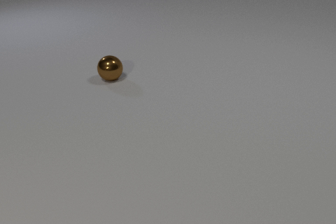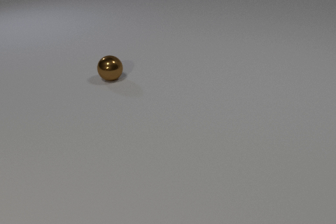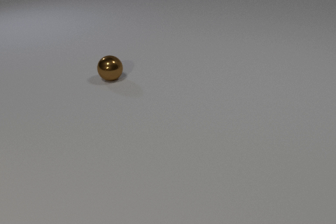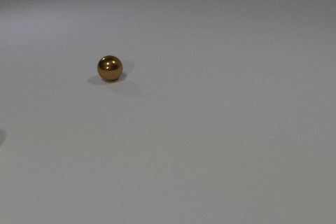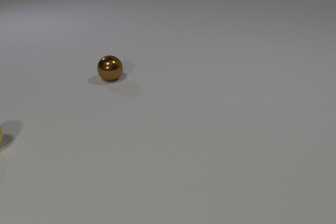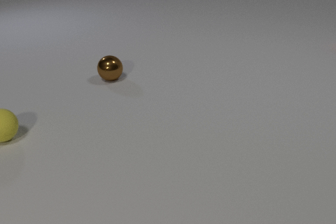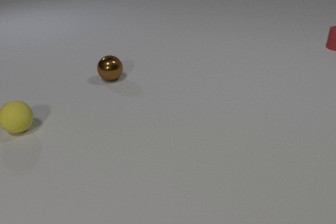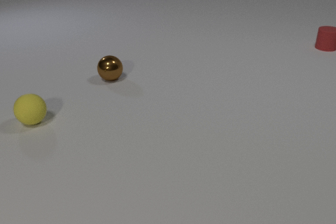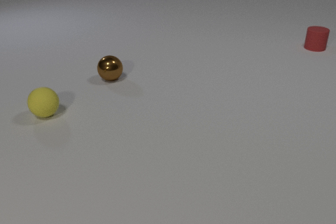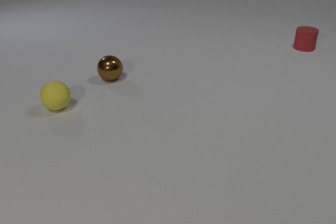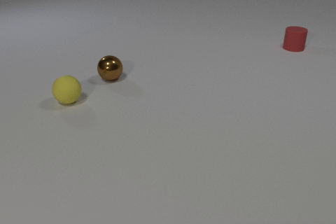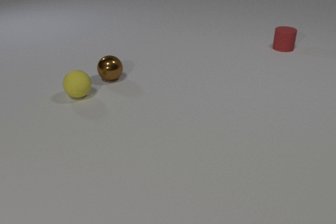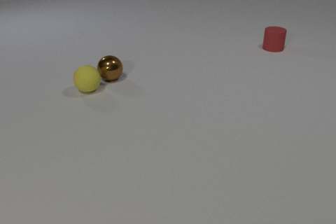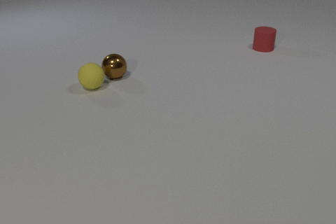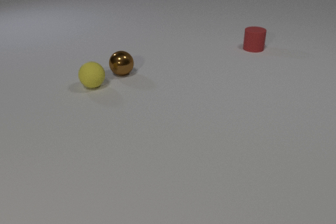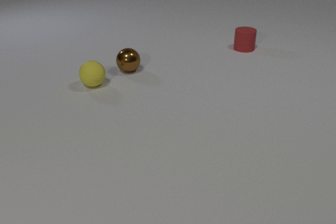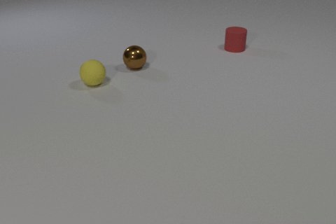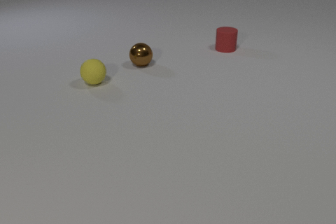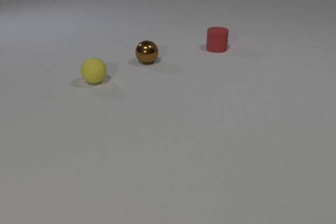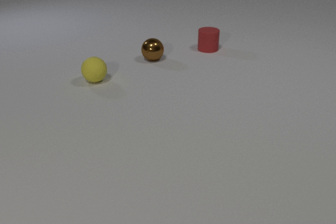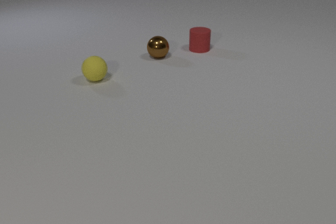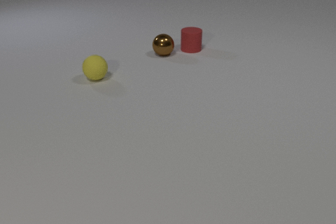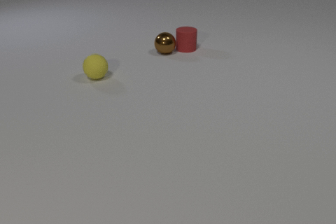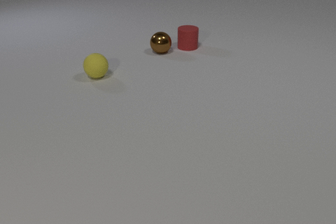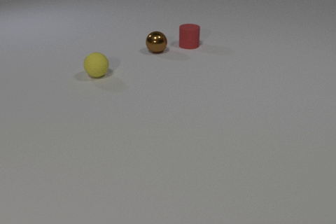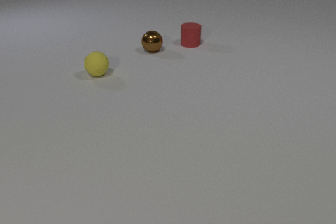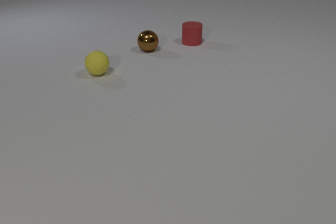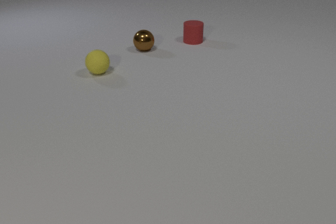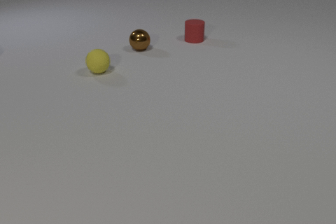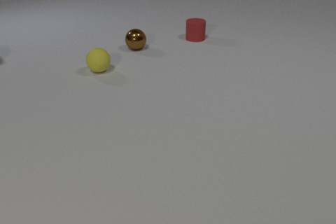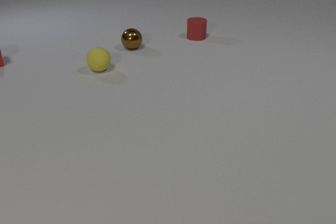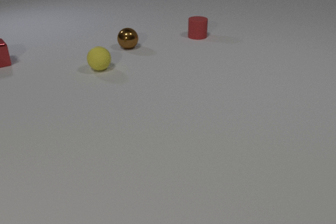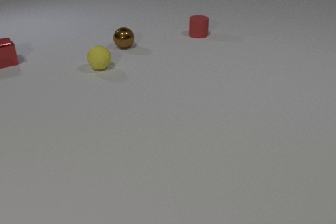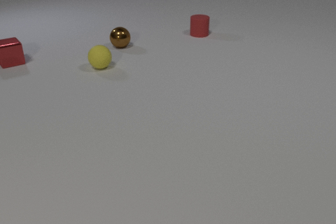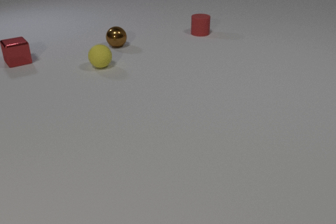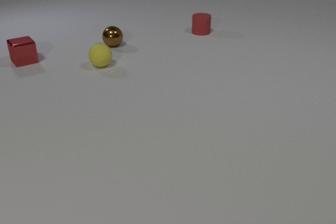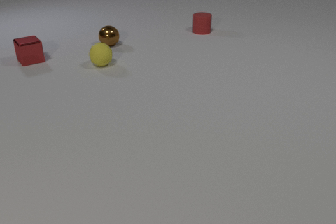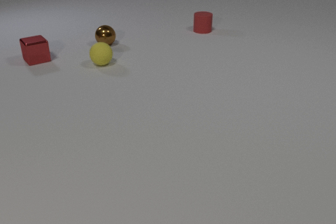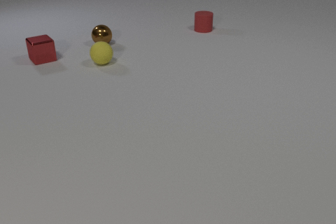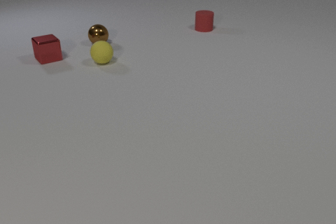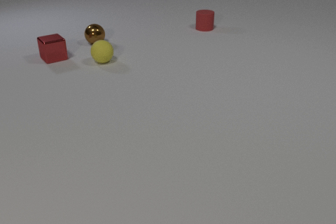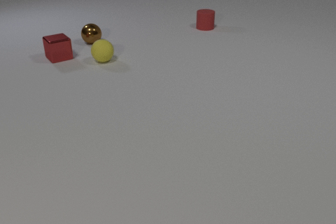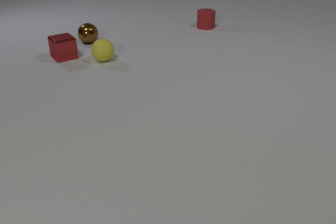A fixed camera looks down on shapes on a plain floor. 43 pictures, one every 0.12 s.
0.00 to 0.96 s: The yellow rubber sphere comes in at the left edge, rolls to the right and away from the camera. The red rubber cylinder comes in at the right edge, slides to the left and toward the camera.
0.96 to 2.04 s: The yellow rubber sphere rolls away from the camera and to the right. The brown metal sphere rolls away from the camera and to the right. The red rubber cylinder slides to the left. The yellow rubber sphere and the brown metal sphere collide.
2.04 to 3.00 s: The yellow rubber sphere rolls away from the camera. The brown metal sphere rolls away from the camera. The red rubber cylinder slides to the left. The brown metal sphere and the red rubber cylinder collide.
3.00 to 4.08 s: The yellow rubber sphere rolls away from the camera. The brown metal sphere rolls to the left and away from the camera. The red metal cube comes in at the left edge, slides to the right. The red rubber cylinder slides away from the camera.
4.08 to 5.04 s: The yellow rubber sphere rolls away from the camera. The brown metal sphere rolls to the left and away from the camera. The red metal cube slides to the right. The red rubber cylinder slides away from the camera.
What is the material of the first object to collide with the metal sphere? rubber.
Are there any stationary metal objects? no.
What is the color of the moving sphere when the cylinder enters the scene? yellow.
